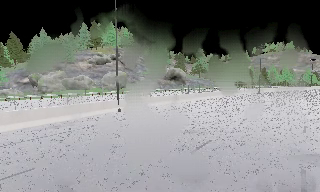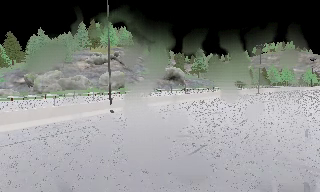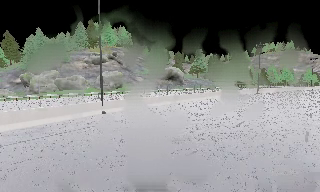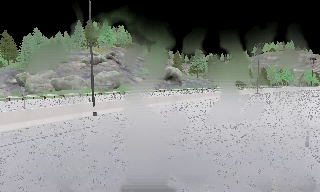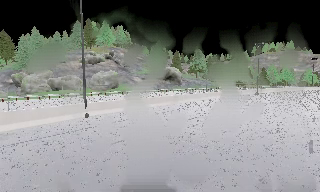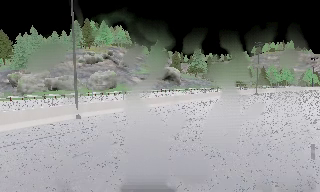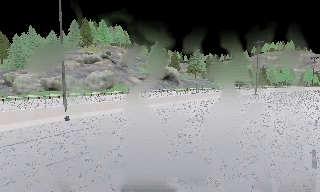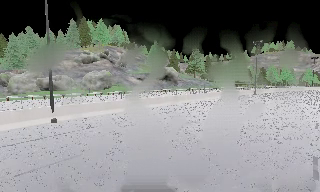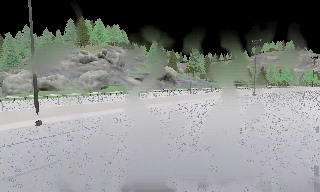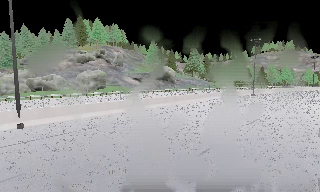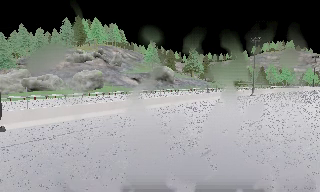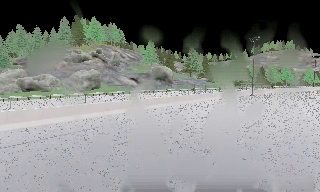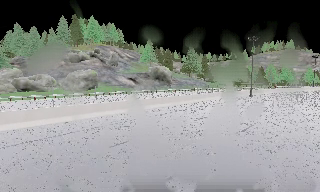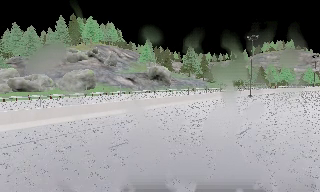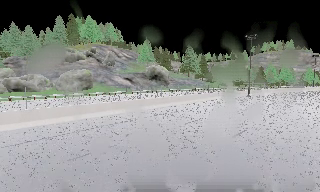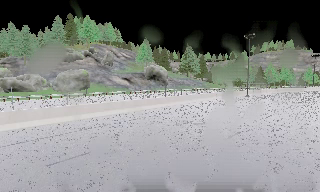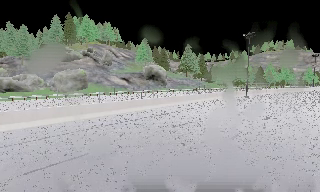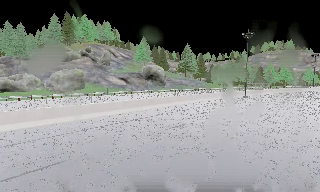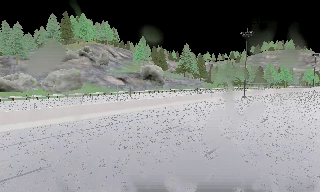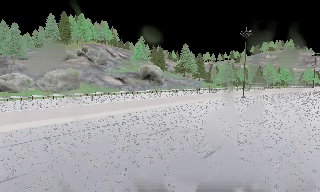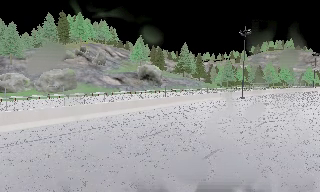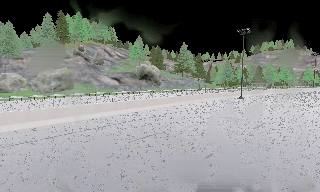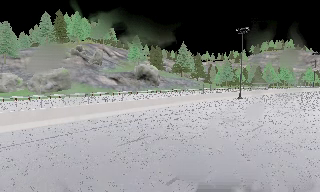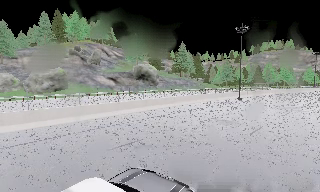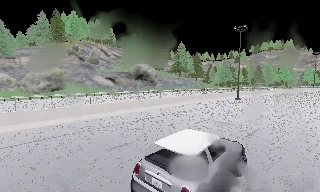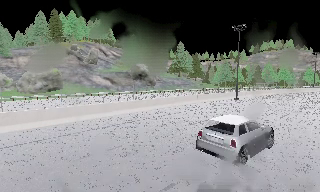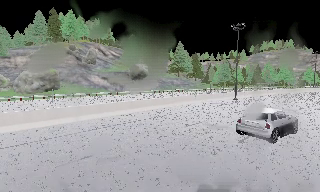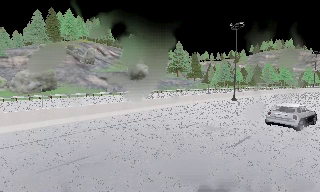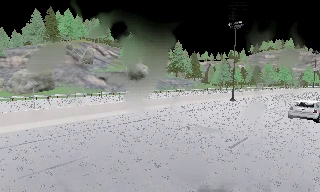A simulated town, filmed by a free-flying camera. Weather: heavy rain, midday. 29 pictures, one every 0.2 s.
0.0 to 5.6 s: The camera travels forward and to its right, about 20 m, so what stands in front looms larger.
The film runs forward here.
